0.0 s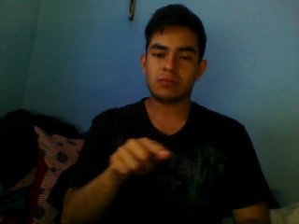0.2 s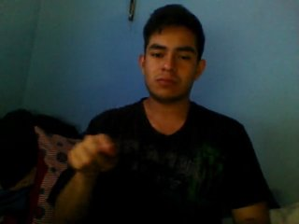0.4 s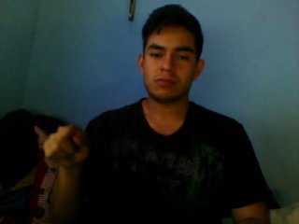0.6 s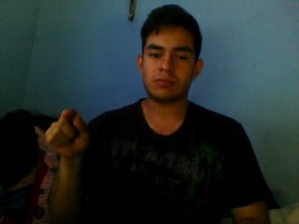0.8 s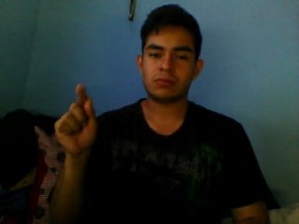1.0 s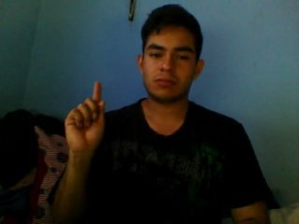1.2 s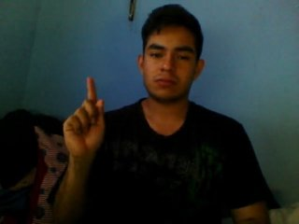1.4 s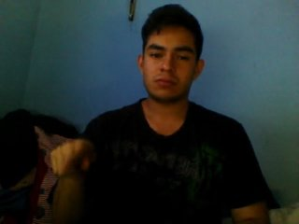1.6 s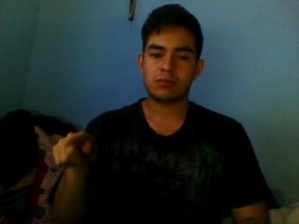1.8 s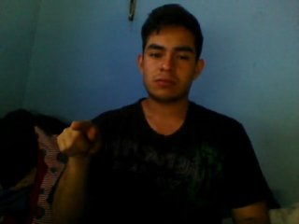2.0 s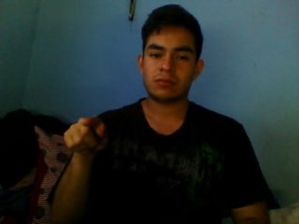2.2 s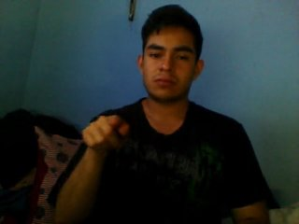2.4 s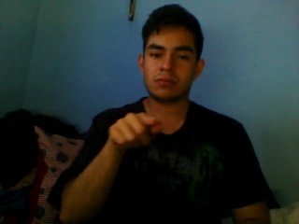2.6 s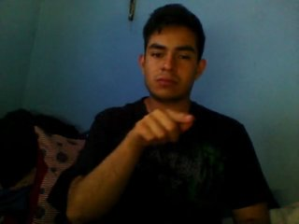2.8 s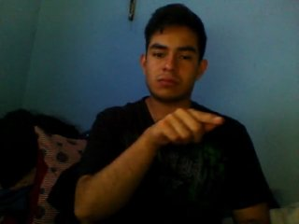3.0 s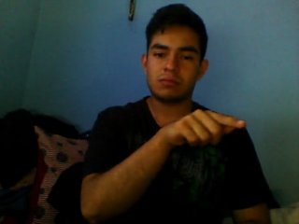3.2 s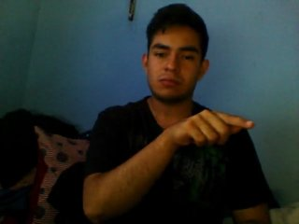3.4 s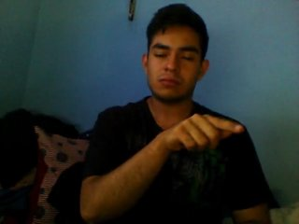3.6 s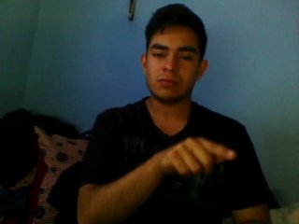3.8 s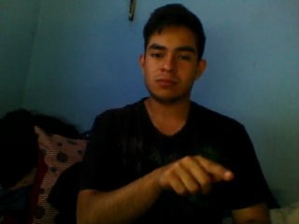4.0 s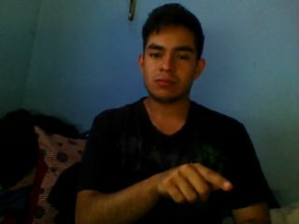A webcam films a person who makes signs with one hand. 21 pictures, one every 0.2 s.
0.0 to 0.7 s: Pointing with one finger.
0.8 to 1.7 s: Click with one finger.
1.8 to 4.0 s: Pointing with one finger.
